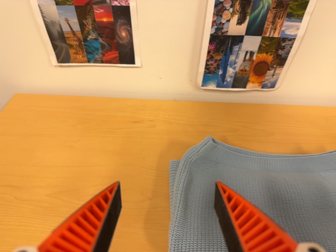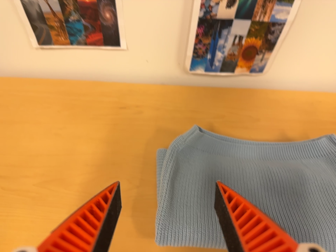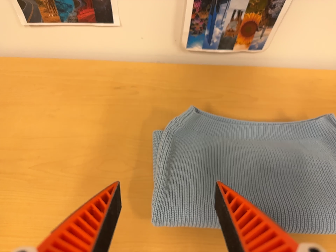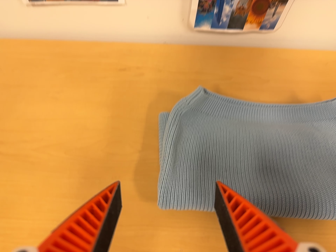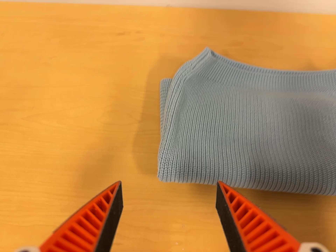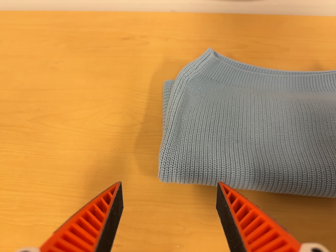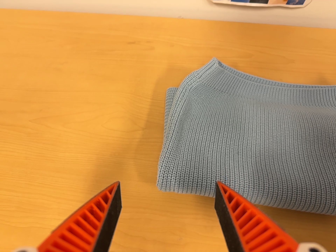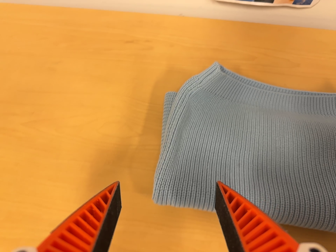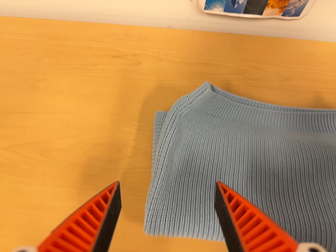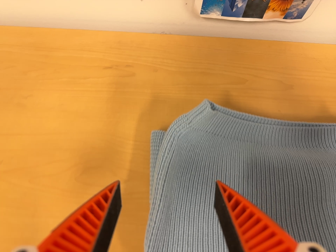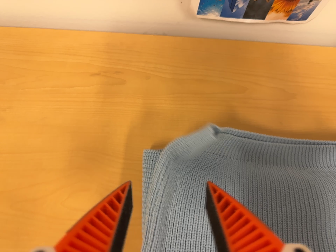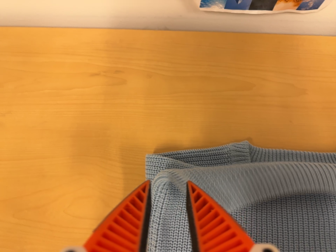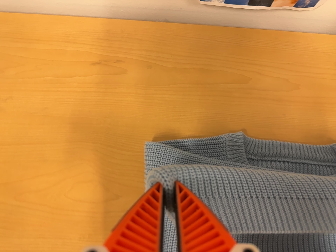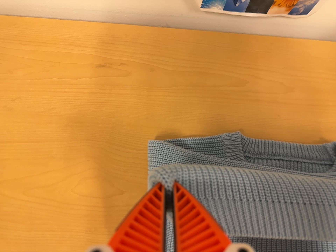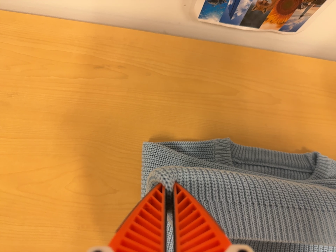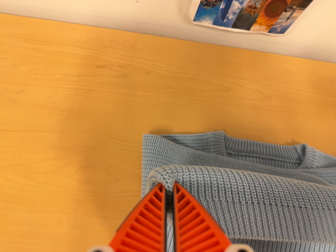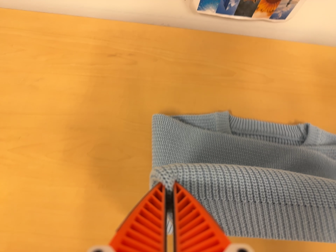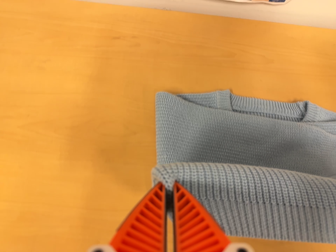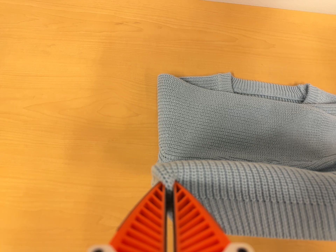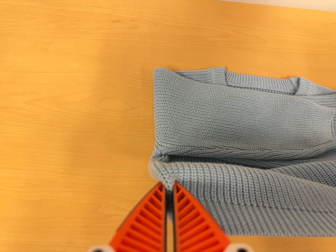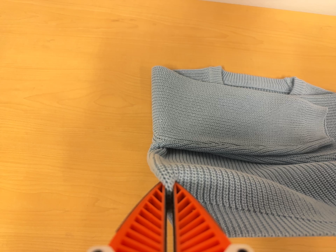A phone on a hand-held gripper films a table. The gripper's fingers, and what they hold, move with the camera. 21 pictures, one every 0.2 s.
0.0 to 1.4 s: The camera travels forward, about 9 cm, so what stands in front looms larger. Its aim tips toward the bottom of its view by about 15 degrees, and the scene shifts upward.
1.4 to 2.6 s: The camera travels toward the top of its view and forward, about 14 cm. Its aim tips toward the bottom of its view by about 10 degrees.
2.6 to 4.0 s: The camera travels toward the bottom of its view and backward, about 20 cm, so close, fixed things drift upward.
The film runs backward here.
